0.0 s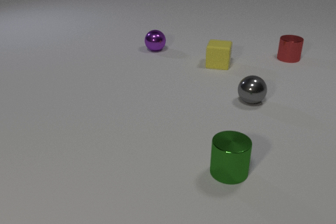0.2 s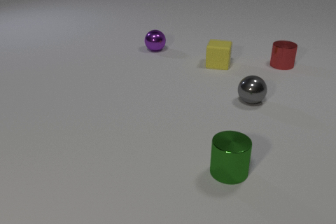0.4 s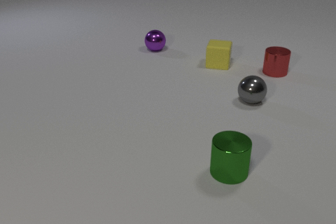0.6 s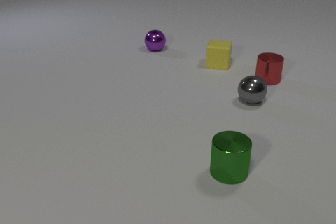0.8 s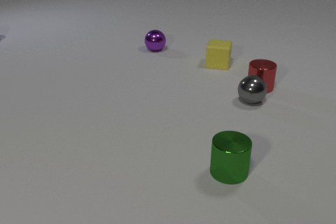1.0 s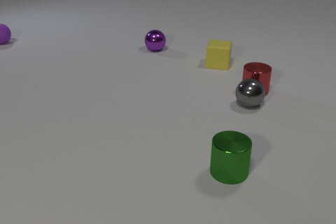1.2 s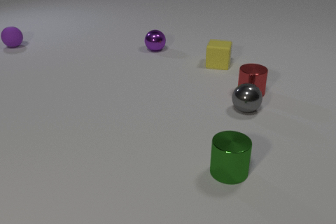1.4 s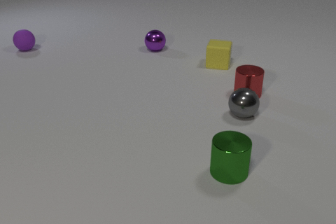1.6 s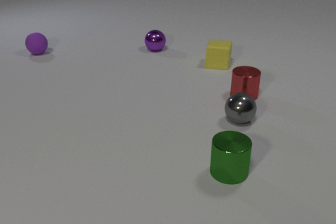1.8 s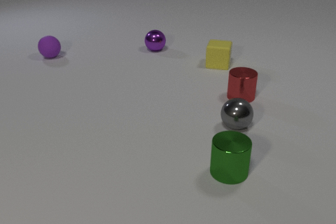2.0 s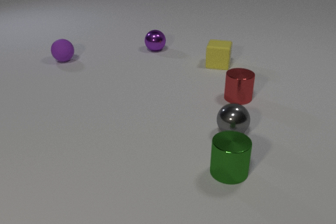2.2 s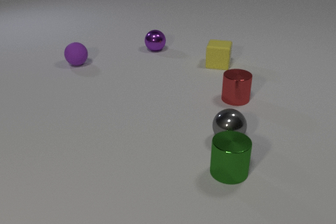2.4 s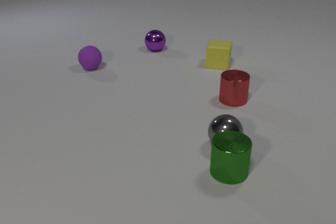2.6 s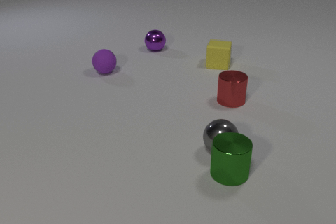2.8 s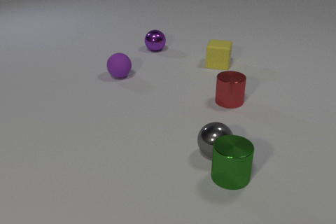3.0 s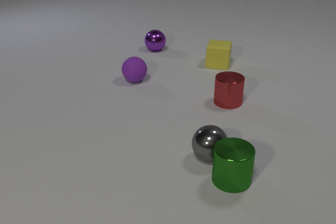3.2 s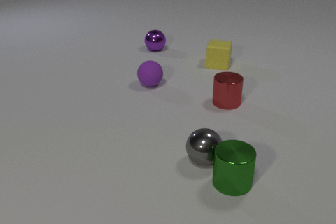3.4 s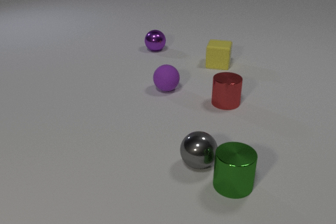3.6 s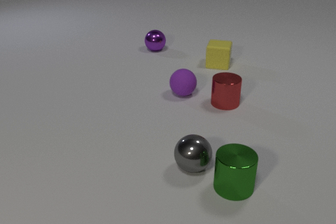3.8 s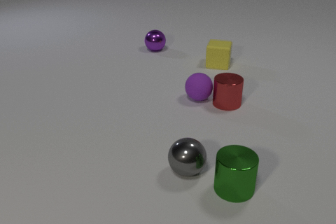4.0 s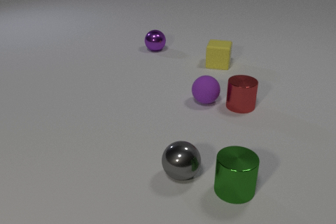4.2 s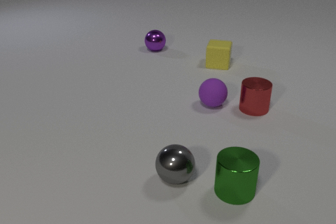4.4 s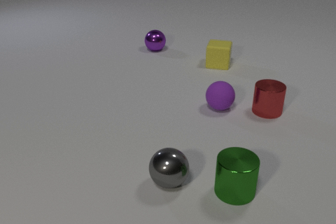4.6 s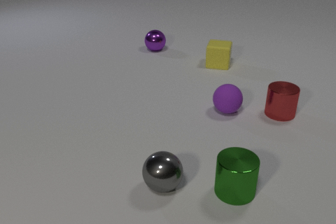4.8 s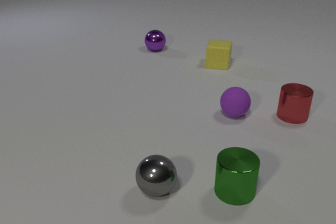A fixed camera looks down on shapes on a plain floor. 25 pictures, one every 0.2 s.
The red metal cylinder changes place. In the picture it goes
toward the camera.
The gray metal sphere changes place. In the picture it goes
toward the camera.
0.0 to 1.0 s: The red metal cylinder slides toward the camera. The gray metal sphere rolls toward the camera. The purple rubber sphere comes in at the left edge, rolls toward the camera and to the right. The red metal cylinder and the gray metal sphere collide.
1.0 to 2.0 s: The red metal cylinder slides toward the camera and to the left. The gray metal sphere rolls toward the camera. The purple rubber sphere rolls toward the camera and to the right.
2.0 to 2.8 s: The red metal cylinder slides toward the camera and to the left. The gray metal sphere rolls toward the camera and to the left. The purple rubber sphere rolls to the right and toward the camera. The gray metal sphere and the green metal cylinder collide.
2.8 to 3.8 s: The gray metal sphere rolls toward the camera and to the left. The green metal cylinder slides toward the camera. The purple rubber sphere rolls to the right and toward the camera. The red metal cylinder and the purple rubber sphere collide.
3.8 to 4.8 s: The red metal cylinder slides to the right. The gray metal sphere rolls to the left and toward the camera. The purple rubber sphere rolls to the right and toward the camera.
How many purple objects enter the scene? 1.
Are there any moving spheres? yes.
What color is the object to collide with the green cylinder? gray.
